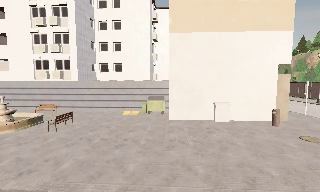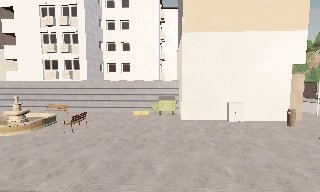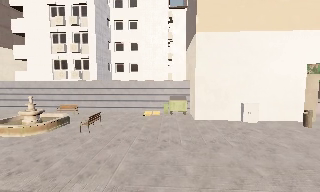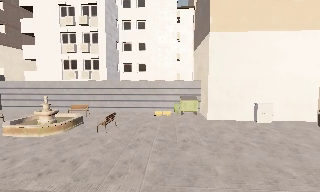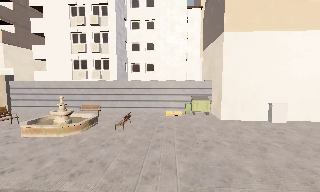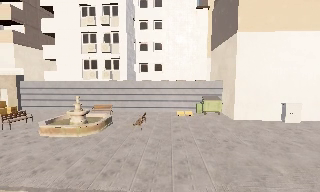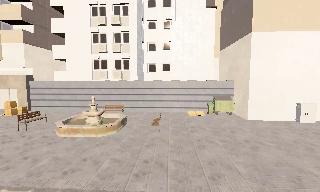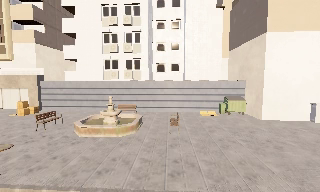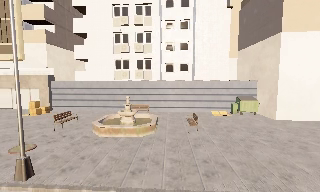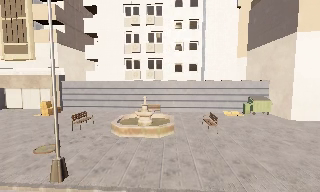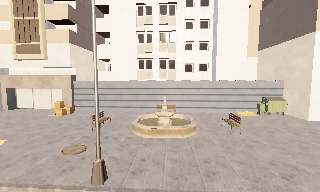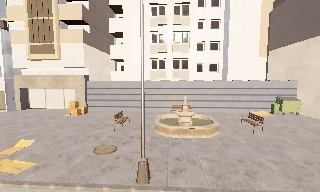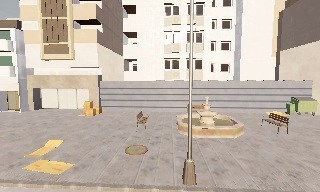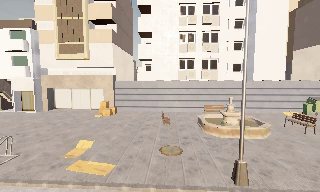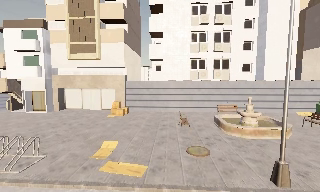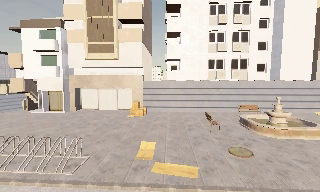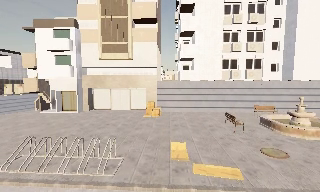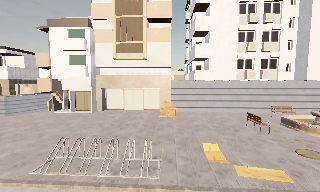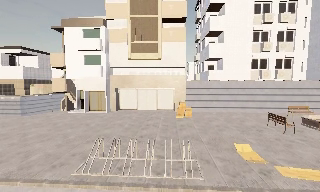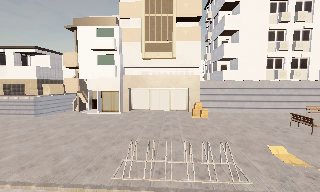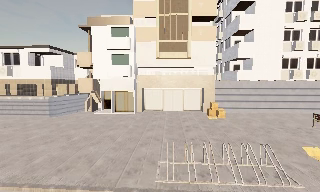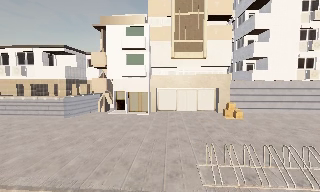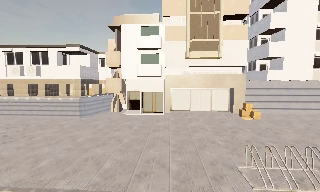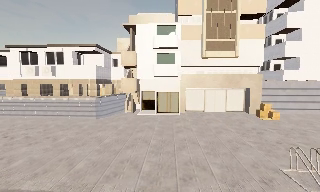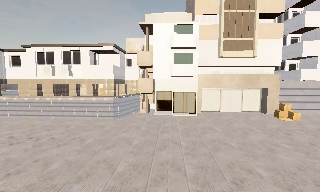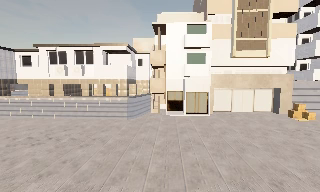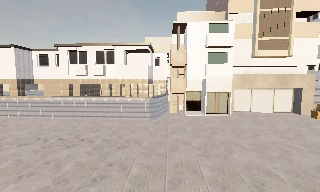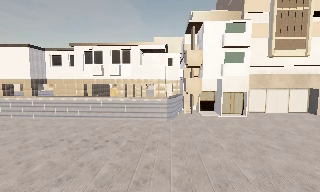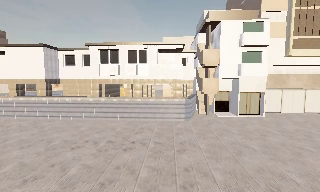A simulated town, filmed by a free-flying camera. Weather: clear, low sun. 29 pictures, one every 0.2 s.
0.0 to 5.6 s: The camera travels to its left, about 40 m, so close, fixed things drift to the right.
The film runs forward here.
